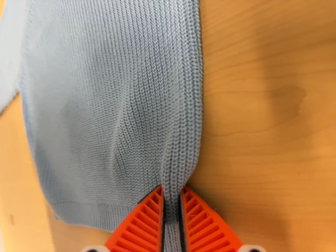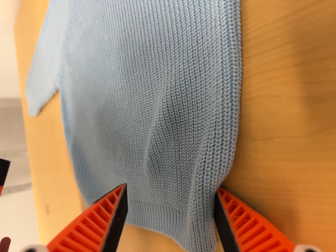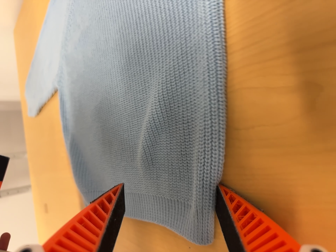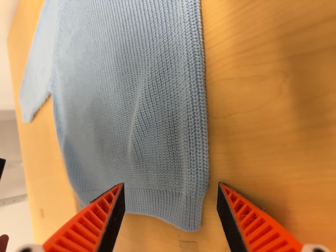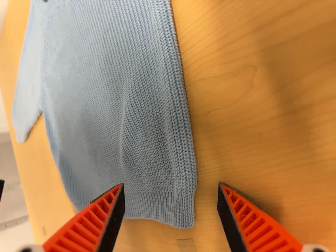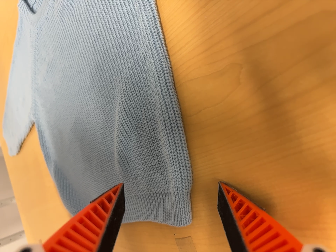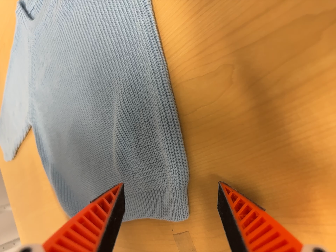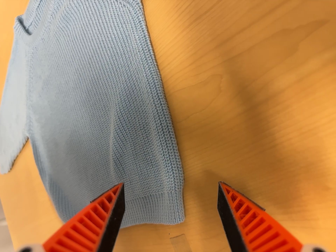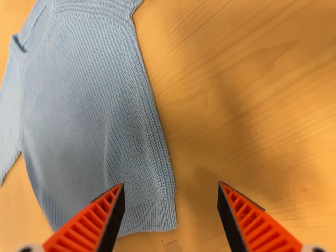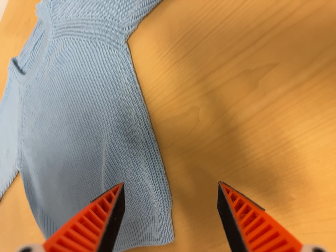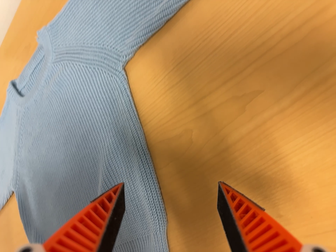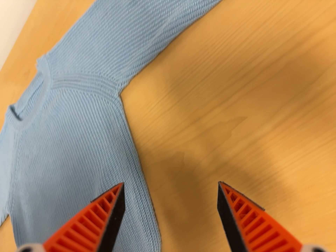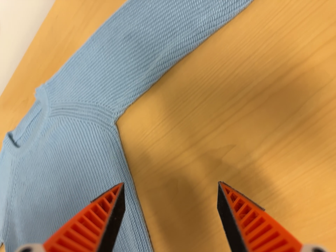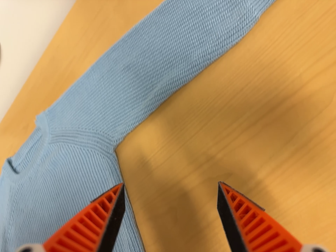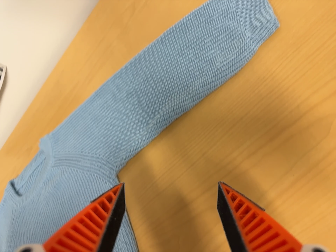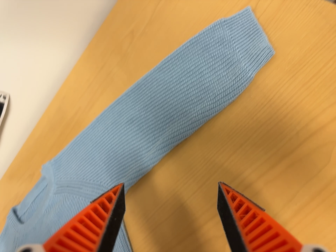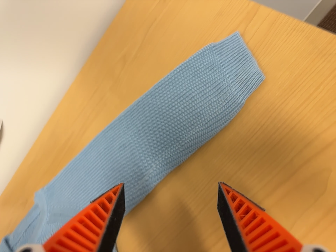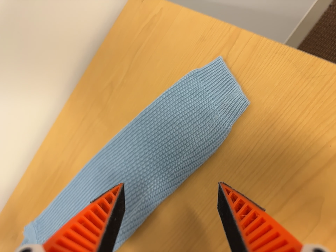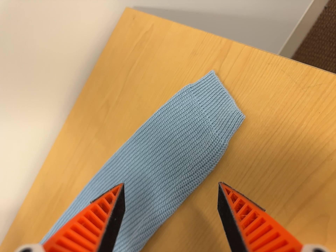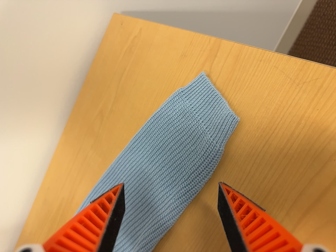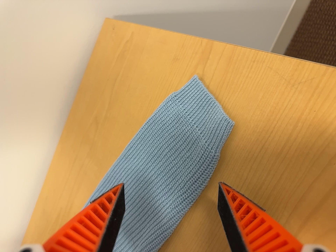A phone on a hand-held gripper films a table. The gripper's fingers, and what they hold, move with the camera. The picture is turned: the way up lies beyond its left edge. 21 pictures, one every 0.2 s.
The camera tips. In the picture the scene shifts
downward.
The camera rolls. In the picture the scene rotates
counterclockwise.
0.0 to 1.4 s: The camera travels backward and toward the bottom of its view, about 8 cm, so what stands in front gets smaller. Its aim tips toward the top of its view by about 10 degrees. It rolls about its line of sight by about 10 degrees, and the scene rotates counterclockwise.
1.4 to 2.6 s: The camera travels backward, about 10 cm, so what stands in front gets smaller. Its aim tips toward the top of its view by about 25 degrees, and the scene shifts downward.
2.6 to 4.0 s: The camera travels toward the top of its view and to its right, about 12 cm, so close, fixed things drift downward. Its aim tips toward the top of its view by about 15 degrees, and the scene shifts downward. It rolls about its line of sight by about 15 degrees, and the scene rotates counterclockwise.
The film runs backward here.
